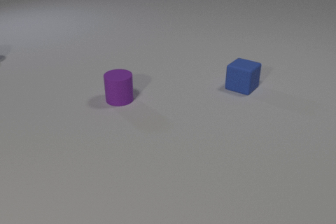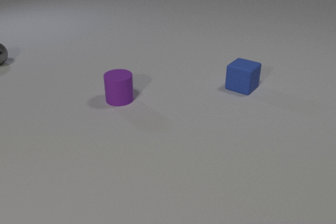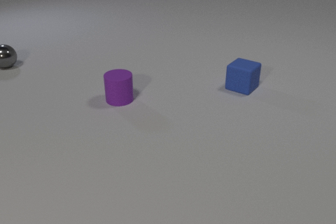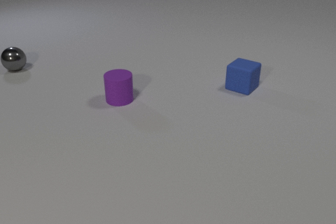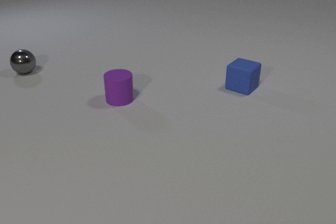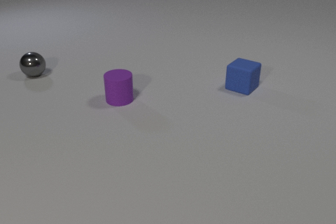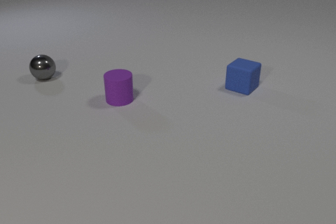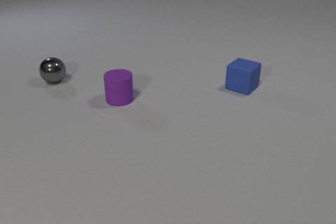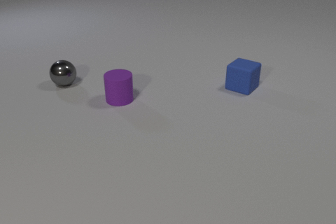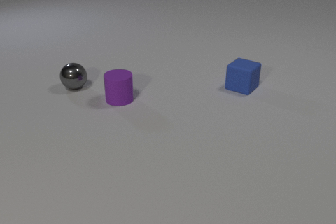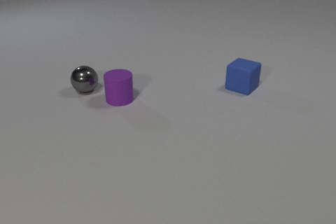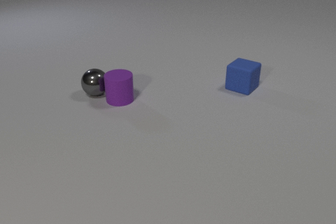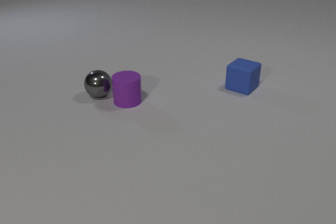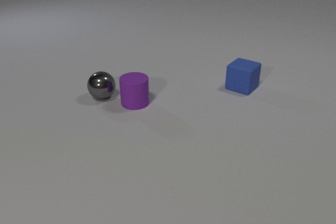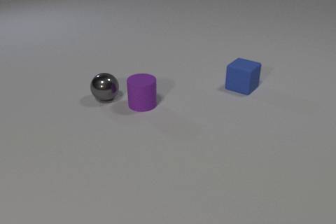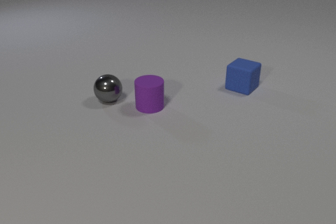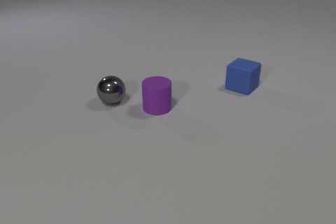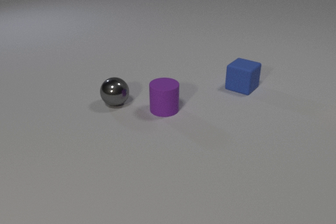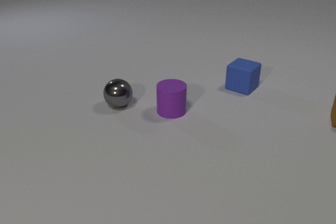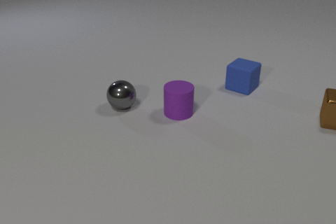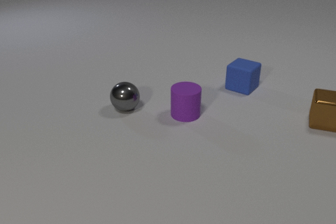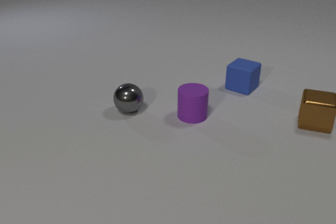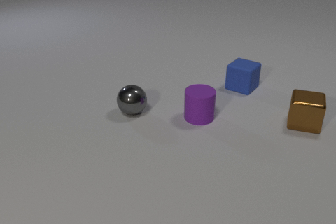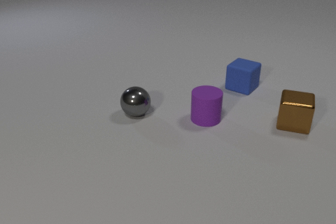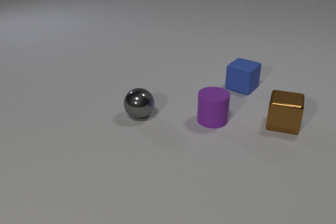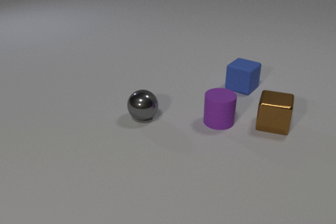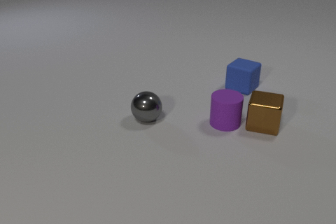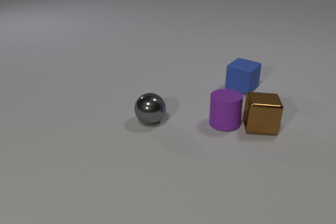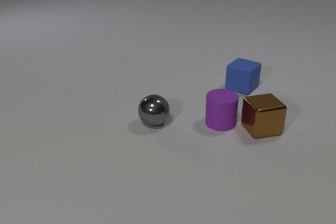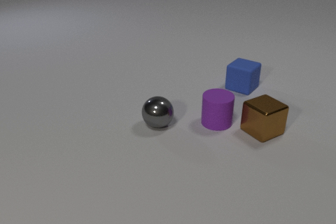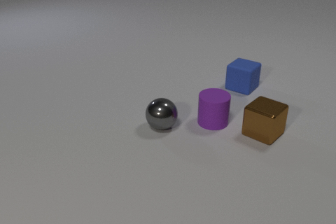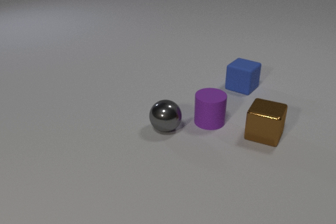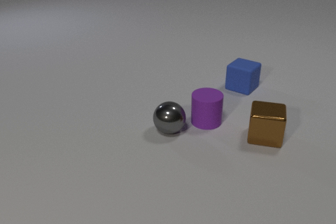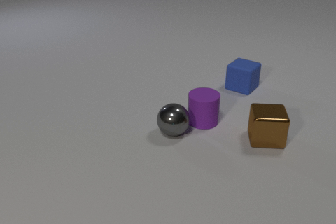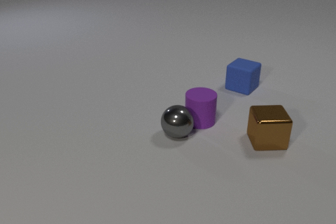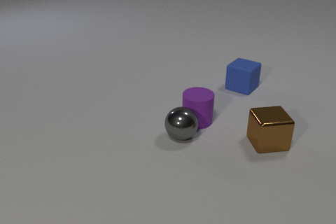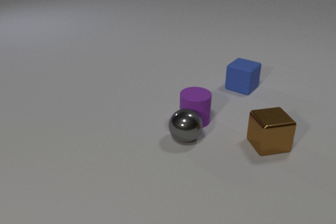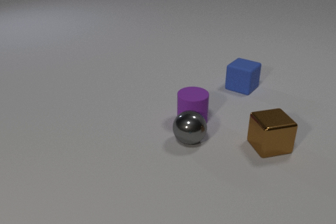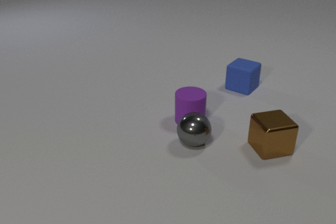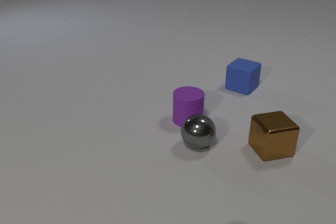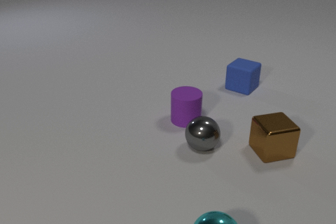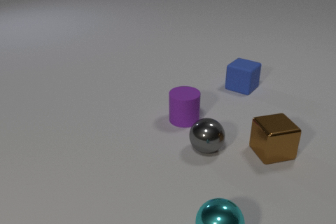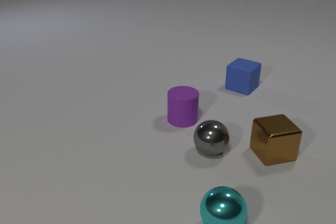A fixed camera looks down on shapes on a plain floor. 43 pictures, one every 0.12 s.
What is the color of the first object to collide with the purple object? gray.
How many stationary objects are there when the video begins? 2.
What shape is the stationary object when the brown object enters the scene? cube.
0.00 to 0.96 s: The gray metal sphere comes in at the left edge, rolls toward the camera and to the right.
0.96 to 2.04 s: The gray metal sphere rolls toward the camera and to the right. The purple rubber cylinder slides to the right and toward the camera. The gray metal sphere and the purple rubber cylinder collide.
2.04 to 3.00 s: The gray metal sphere rolls toward the camera and to the right. The purple rubber cylinder slides to the right. The brown metal cube comes in at the right edge, slides to the left and toward the camera.
3.00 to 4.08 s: The gray metal sphere rolls to the right and toward the camera. The purple rubber cylinder slides to the left. The brown metal cube slides toward the camera, spins so that its near face slides to the right, counterclockwise seen from above. The purple rubber cylinder and the brown metal cube collide.
4.08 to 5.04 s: The gray metal sphere rolls to the right and toward the camera. The purple rubber cylinder slides to the left. The cyan metal sphere comes in at the bottom edge, rolls away from the camera. The brown metal cube slides toward the camera.
